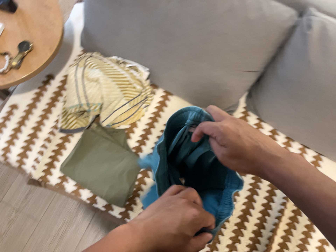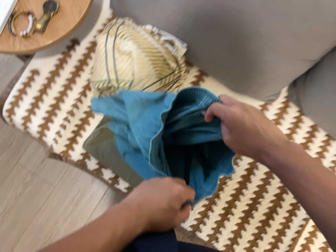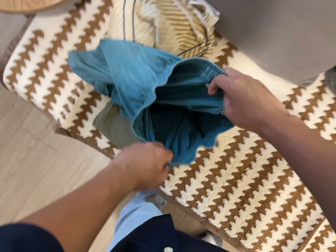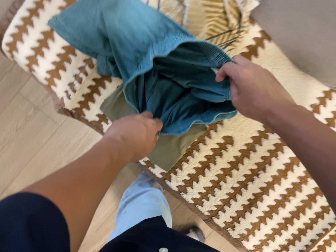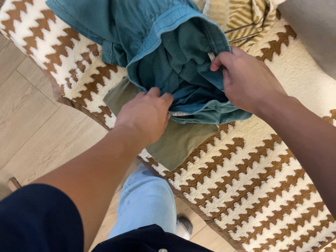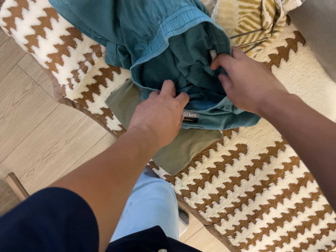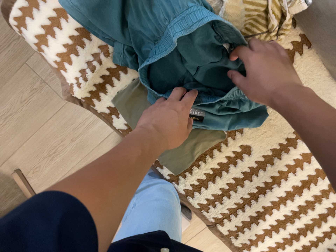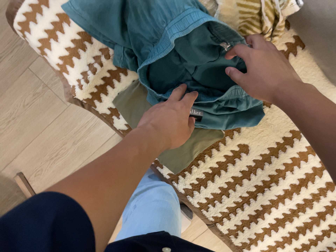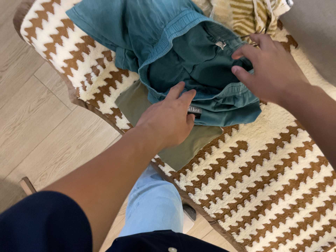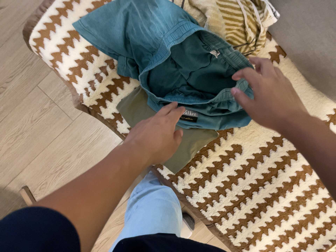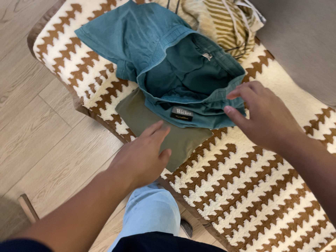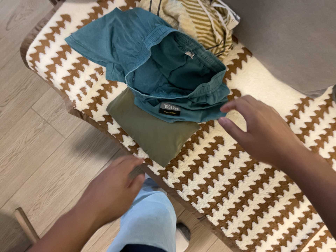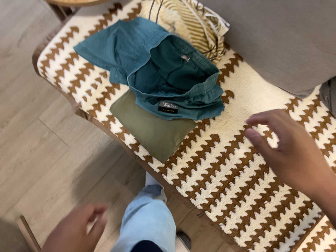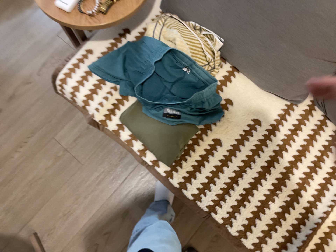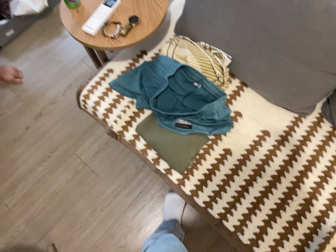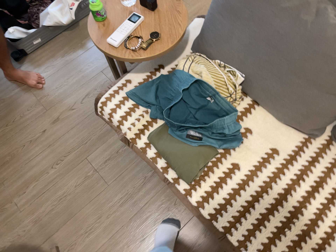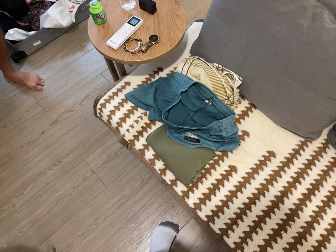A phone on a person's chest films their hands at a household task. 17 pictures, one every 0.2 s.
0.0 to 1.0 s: The camera travels toward the top of its view, forward and to its left, about 40 cm. Its aim tips toward the bottom of its view by about 30 degrees. It rolls about its line of sight by about 20 degrees, and the scene rotates clockwise.
1.0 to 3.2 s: The camera travels toward the bottom of its view and backward, about 60 cm. Its aim tips toward the top of its view by about 40 degrees.
The film runs backward here.
